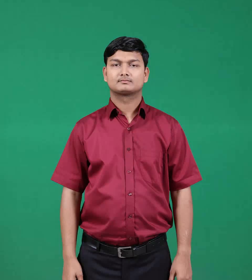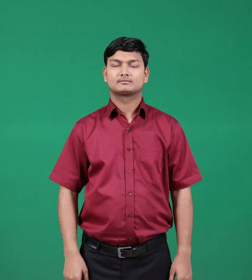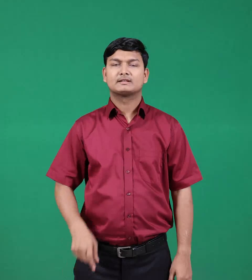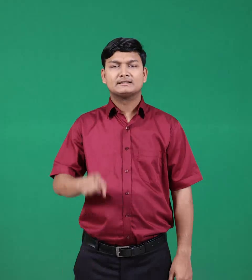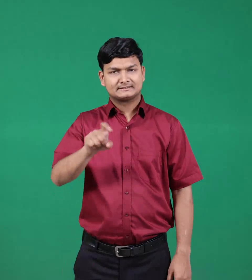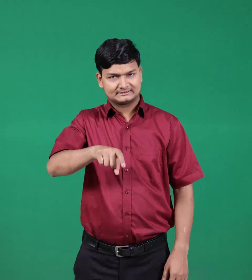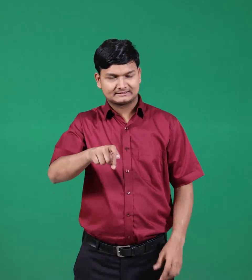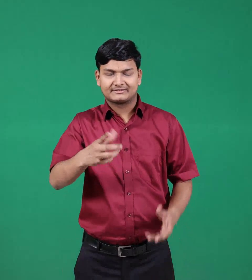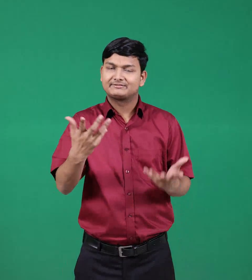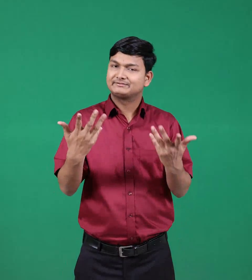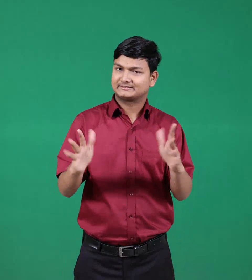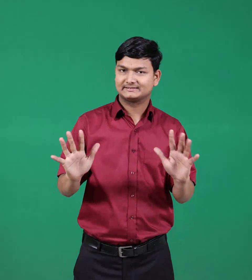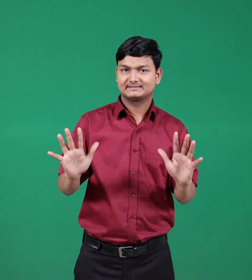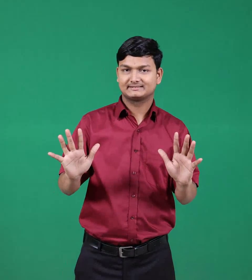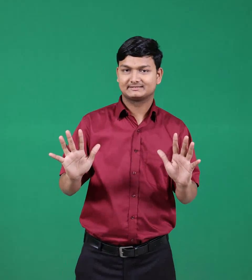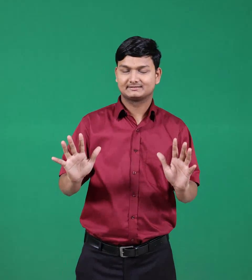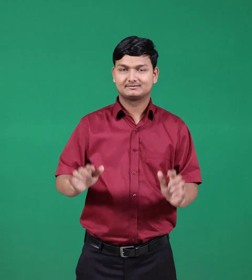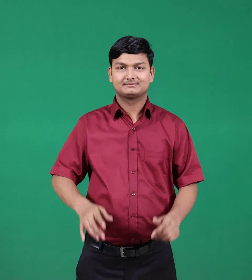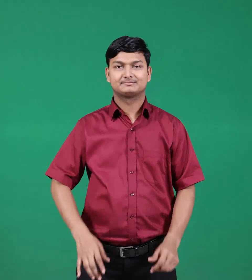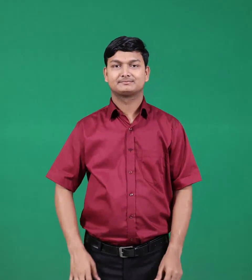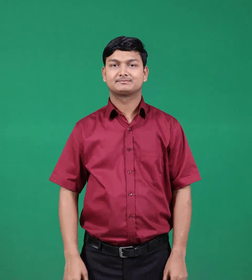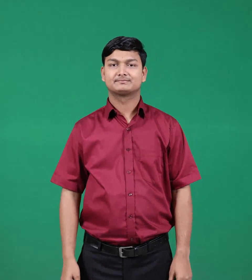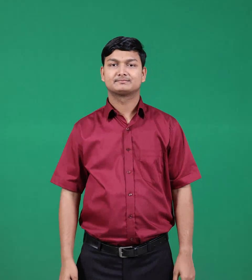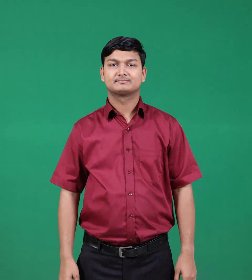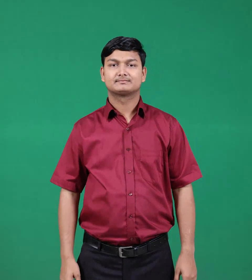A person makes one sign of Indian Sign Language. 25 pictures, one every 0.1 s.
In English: needed
